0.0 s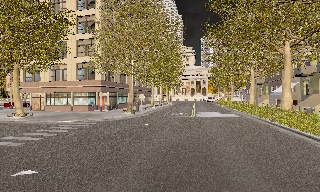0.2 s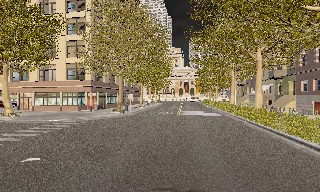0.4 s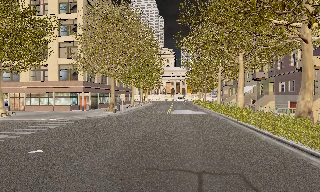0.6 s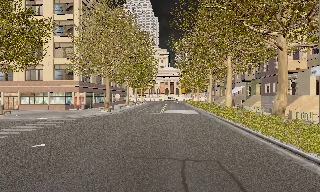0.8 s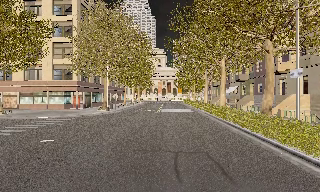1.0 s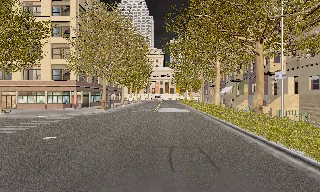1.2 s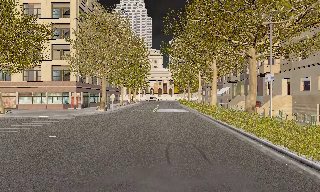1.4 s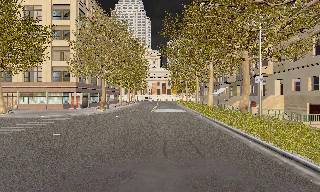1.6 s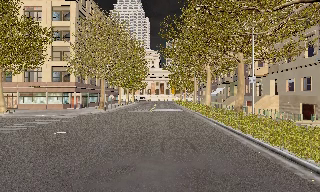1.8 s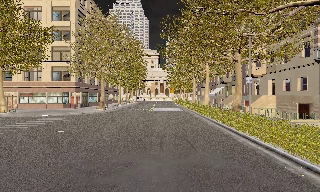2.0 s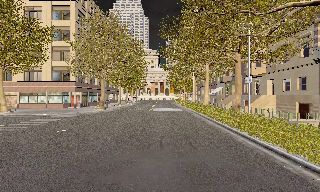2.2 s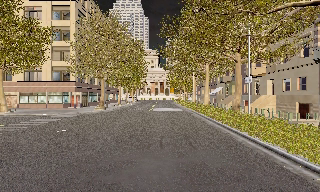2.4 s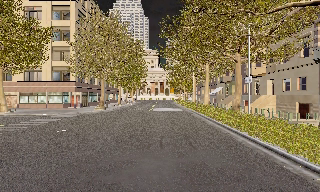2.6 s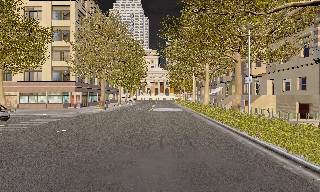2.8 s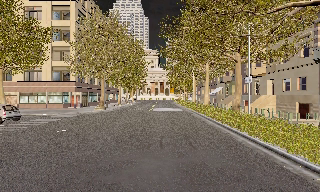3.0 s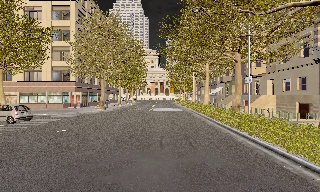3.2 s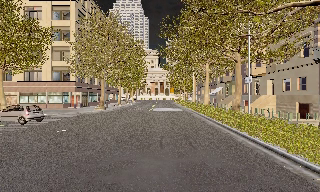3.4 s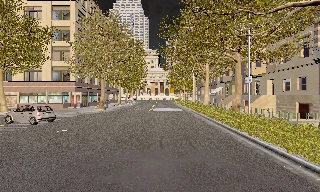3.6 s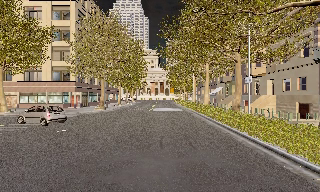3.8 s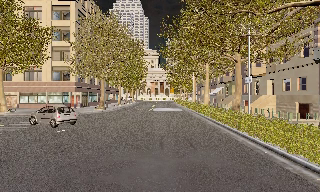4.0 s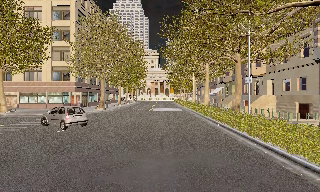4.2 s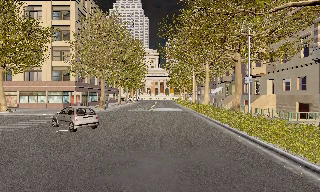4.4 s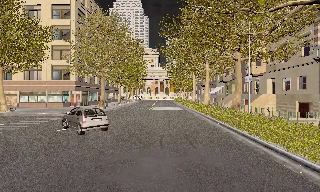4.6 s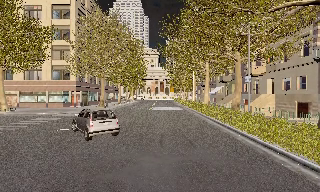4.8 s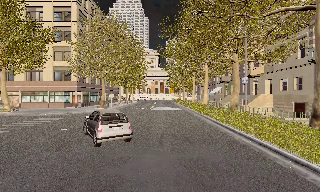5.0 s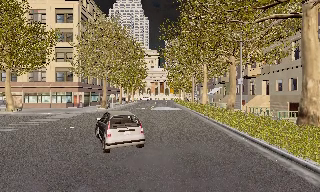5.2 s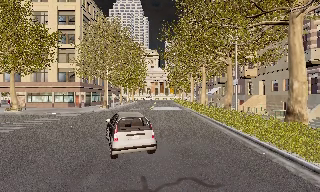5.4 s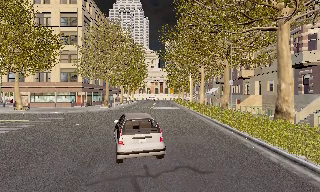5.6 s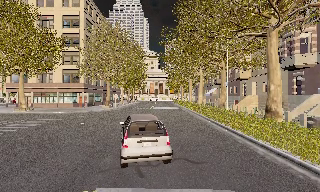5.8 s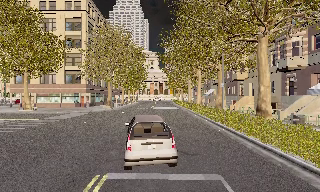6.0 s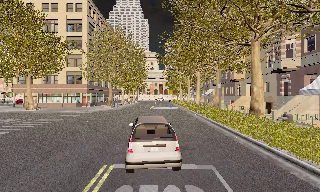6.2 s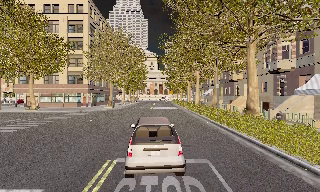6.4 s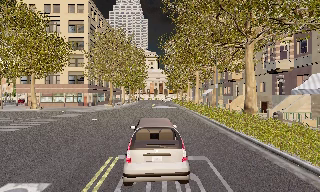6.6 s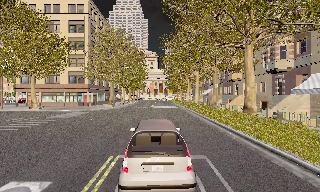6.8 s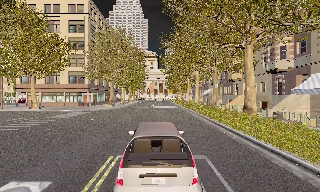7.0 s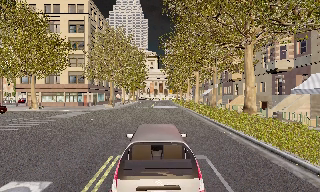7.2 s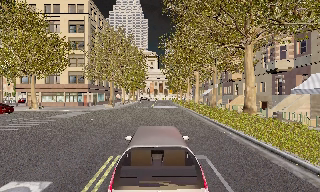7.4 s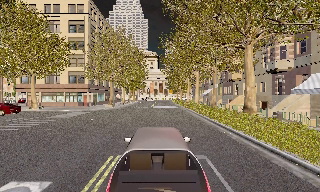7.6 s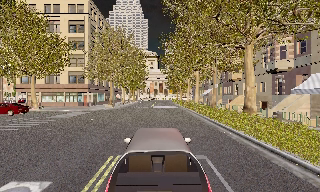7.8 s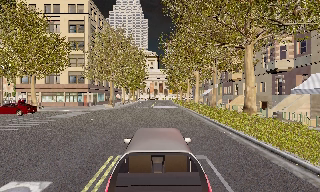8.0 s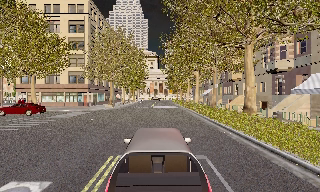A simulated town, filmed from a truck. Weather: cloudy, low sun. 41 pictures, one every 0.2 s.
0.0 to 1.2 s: The camera swings to its right by about 10 degrees, and the scene slides to the left. It travels backward, about 5 m, so what stands in front gets smaller. It loses speed.
1.2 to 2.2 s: The camera travels backward, about 1.5 m, so what stands in front gets smaller. It loses speed.
2.2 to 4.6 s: The camera keeps its place and its aim.
4.6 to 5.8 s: The camera travels backward, about 4 m, so what stands in front gets smaller. It gains speed.
5.8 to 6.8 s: The camera travels backward, about 1.5 m, so what stands in front gets smaller. It loses speed.
6.8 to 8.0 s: The camera keeps its place and its aim.
The film runs backward here.
